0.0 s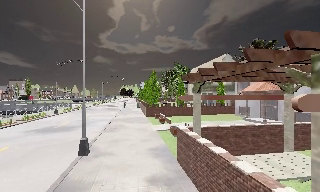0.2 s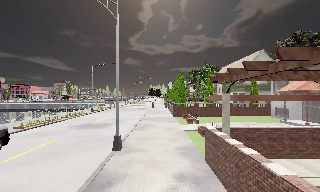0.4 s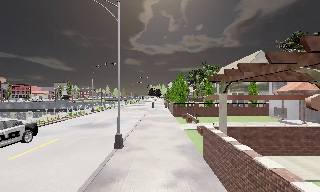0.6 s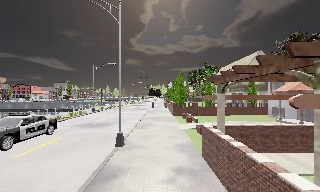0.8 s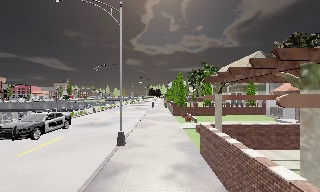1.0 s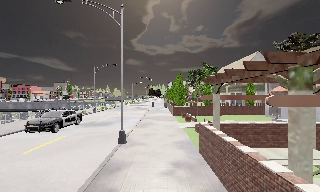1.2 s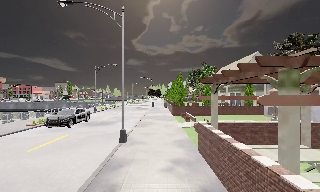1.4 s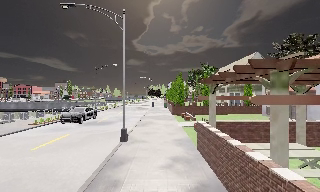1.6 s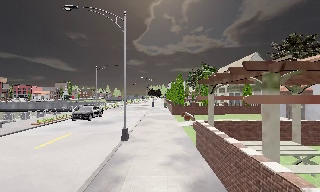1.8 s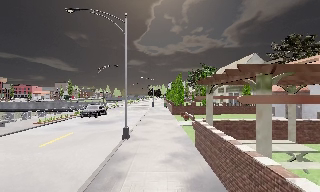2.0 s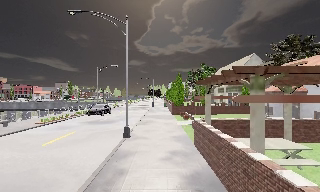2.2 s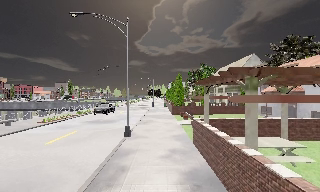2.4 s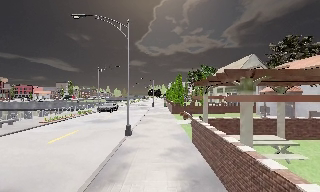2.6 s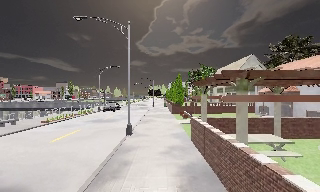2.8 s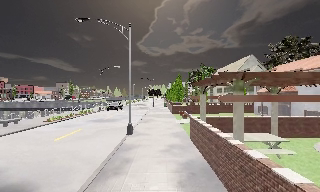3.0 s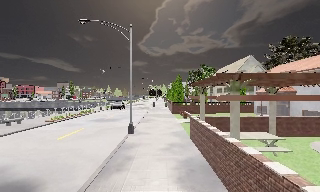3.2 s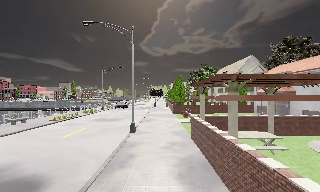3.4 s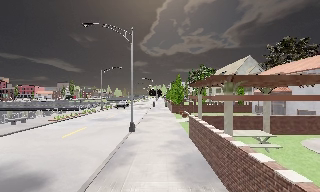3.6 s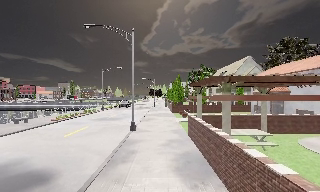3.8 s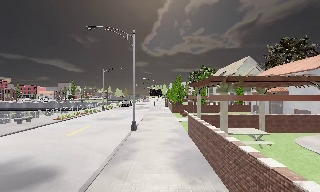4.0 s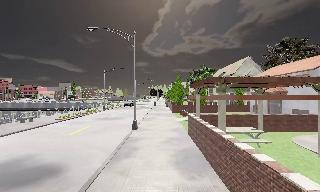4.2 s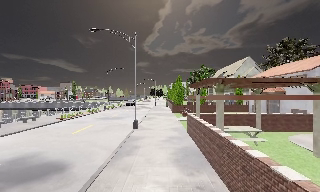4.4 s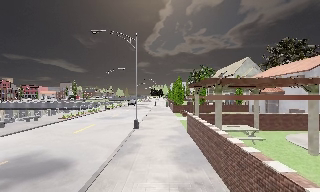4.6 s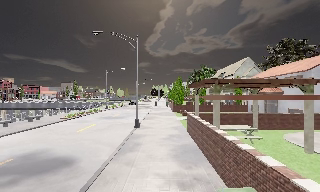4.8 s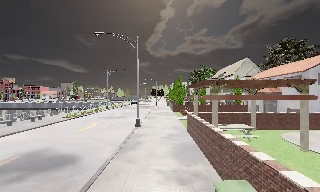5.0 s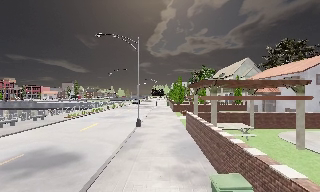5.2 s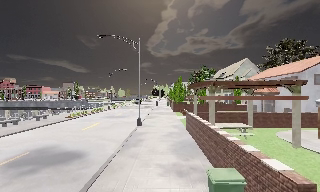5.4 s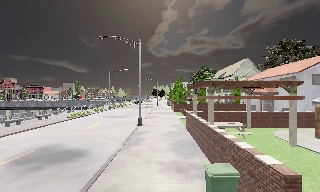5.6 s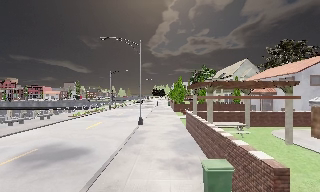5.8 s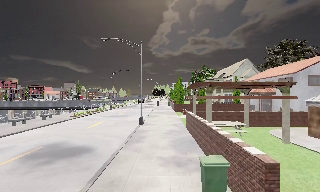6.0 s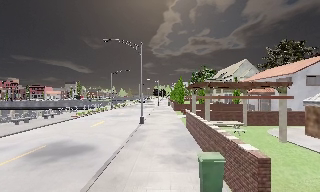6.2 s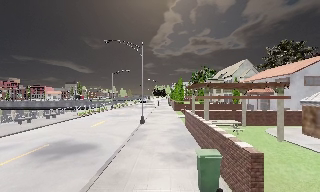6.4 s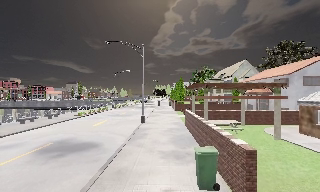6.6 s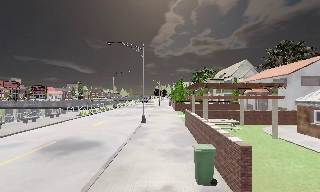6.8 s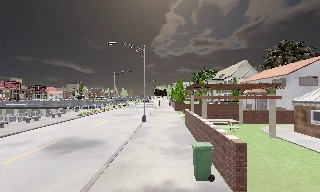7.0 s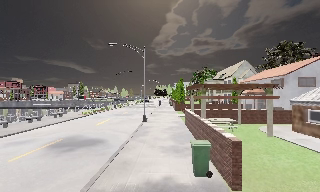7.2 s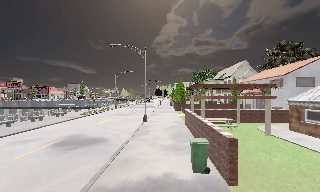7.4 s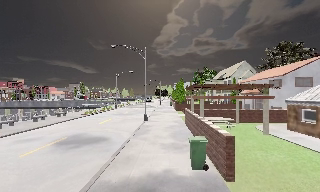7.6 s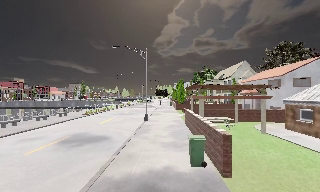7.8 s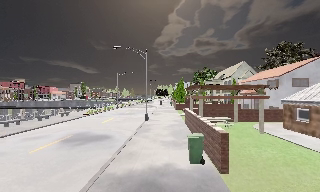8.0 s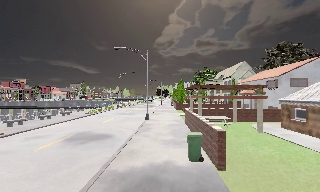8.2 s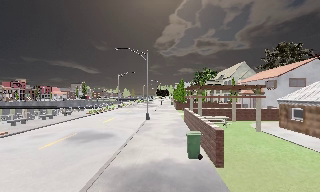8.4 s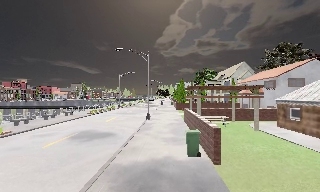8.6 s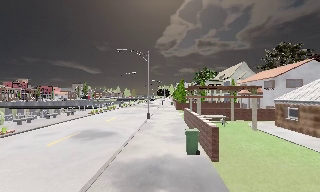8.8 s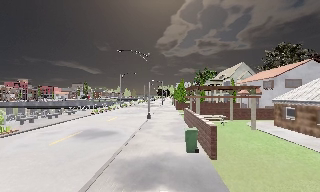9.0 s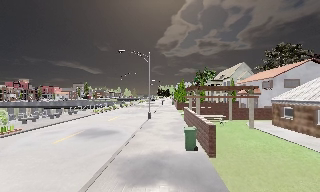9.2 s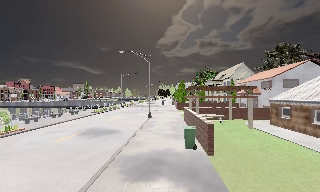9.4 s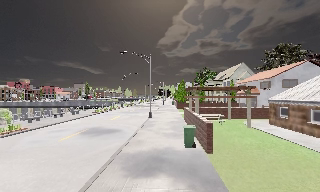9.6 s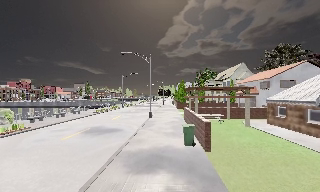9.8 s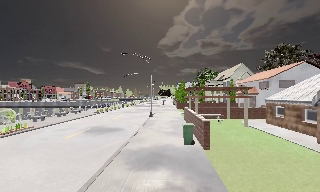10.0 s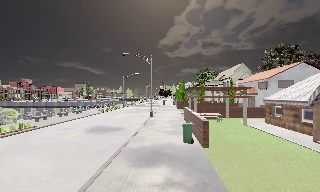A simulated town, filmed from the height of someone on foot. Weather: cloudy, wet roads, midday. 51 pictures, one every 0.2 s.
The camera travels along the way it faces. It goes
backward.
0.0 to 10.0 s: The camera swings to its left by about 15 degrees, and the scene slides to the right. It travels backward, about 12 m, so what stands in front gets smaller.
The film runs backward here.
